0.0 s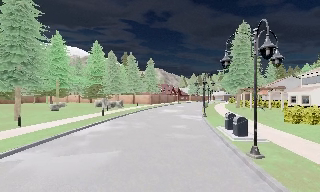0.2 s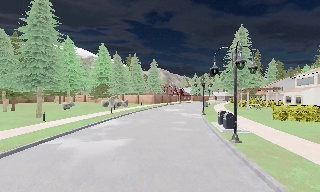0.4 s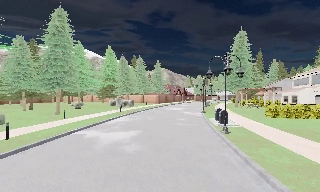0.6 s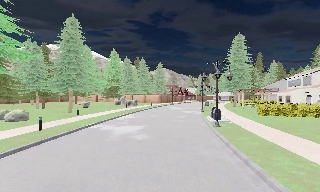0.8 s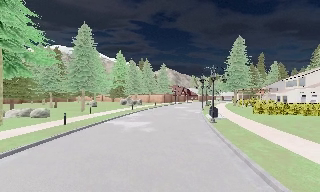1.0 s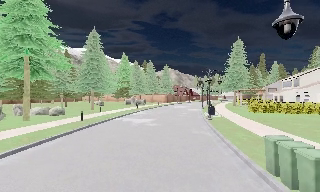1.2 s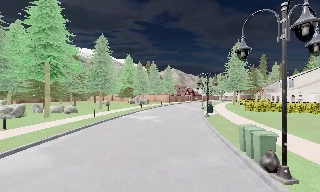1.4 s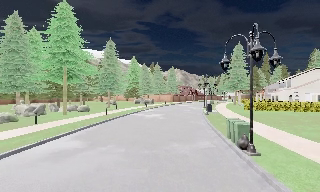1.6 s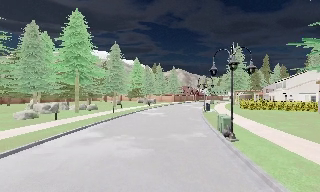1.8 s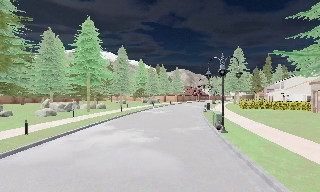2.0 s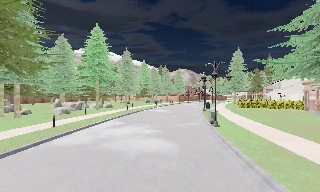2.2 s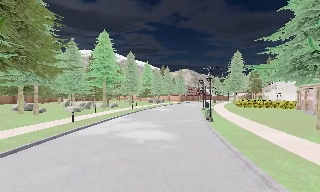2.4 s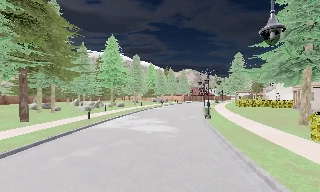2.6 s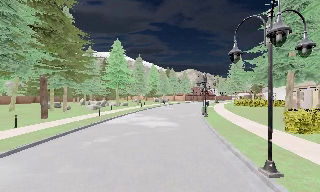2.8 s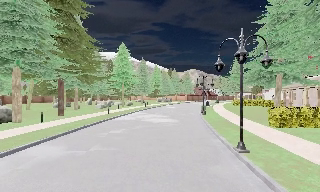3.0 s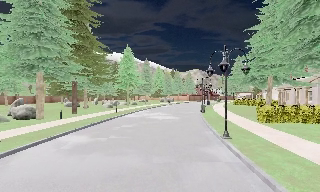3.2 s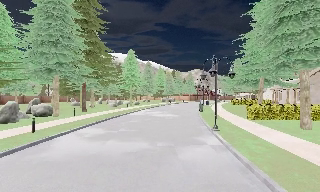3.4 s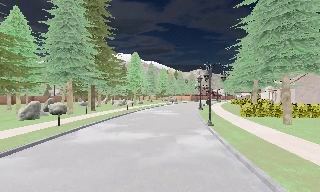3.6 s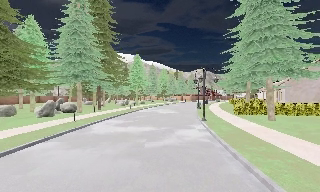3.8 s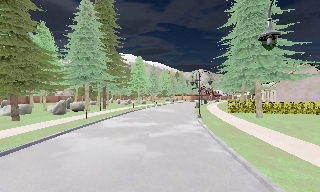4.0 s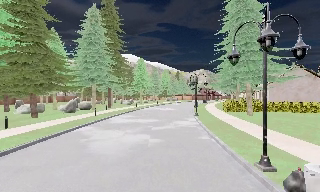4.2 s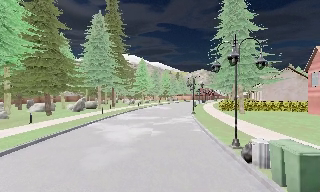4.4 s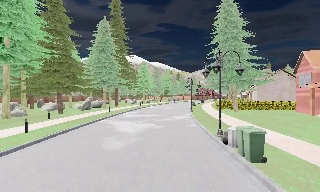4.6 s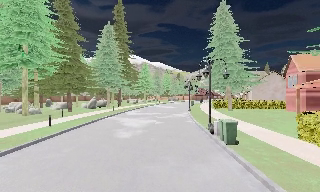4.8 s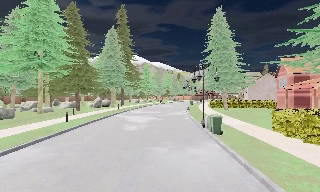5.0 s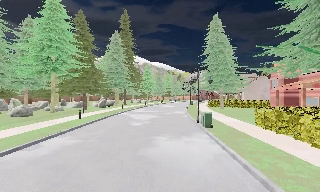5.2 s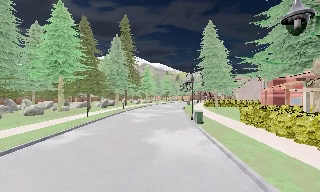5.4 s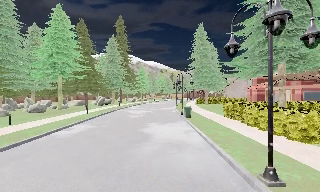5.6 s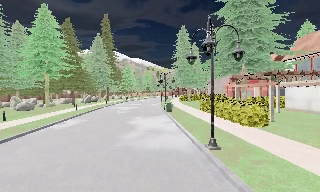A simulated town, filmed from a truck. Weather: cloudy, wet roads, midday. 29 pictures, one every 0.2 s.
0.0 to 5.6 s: The scene slides to the right, as the camera pans about 10 degrees to its left. It travels backward, about 55 m, so what stands in front gets smaller.
The film runs backward here.
